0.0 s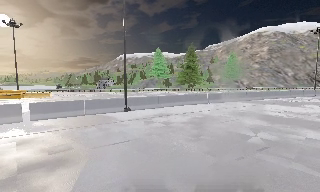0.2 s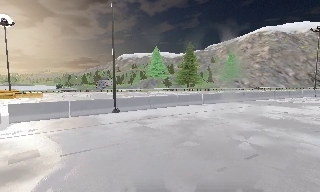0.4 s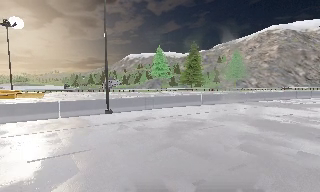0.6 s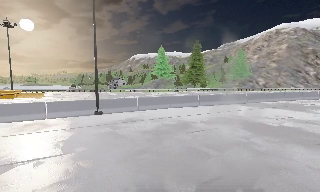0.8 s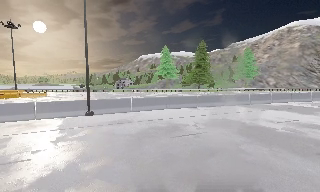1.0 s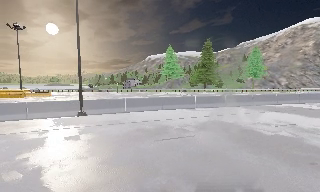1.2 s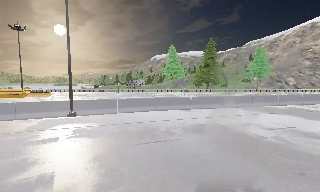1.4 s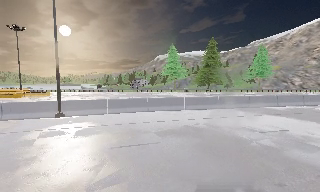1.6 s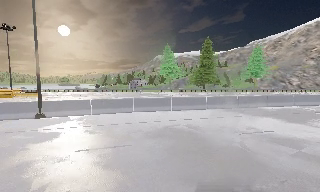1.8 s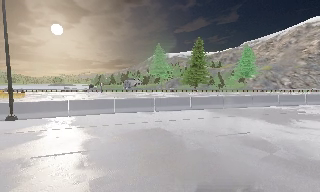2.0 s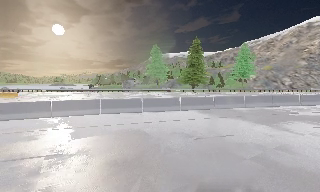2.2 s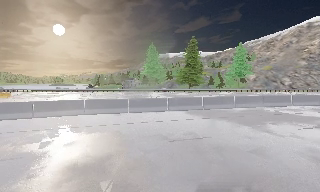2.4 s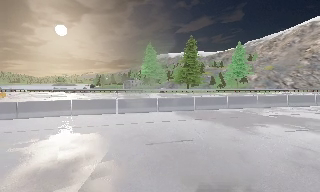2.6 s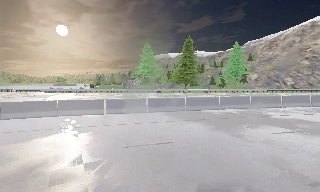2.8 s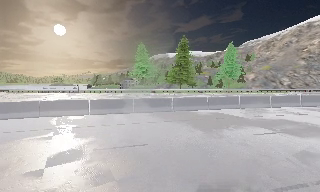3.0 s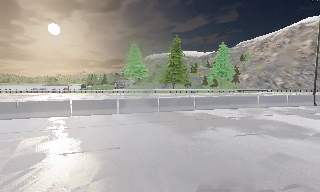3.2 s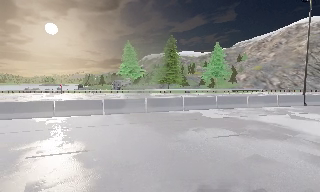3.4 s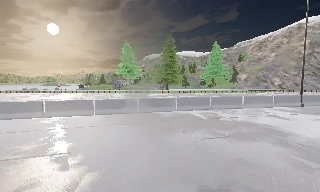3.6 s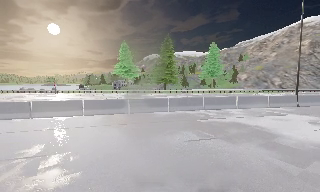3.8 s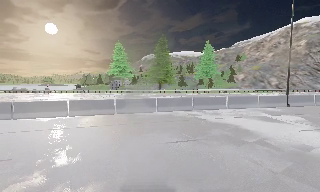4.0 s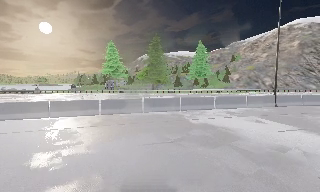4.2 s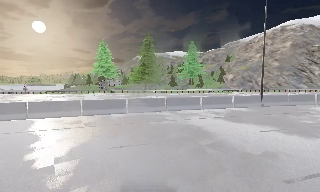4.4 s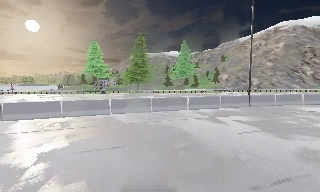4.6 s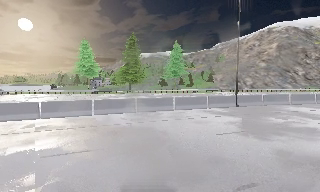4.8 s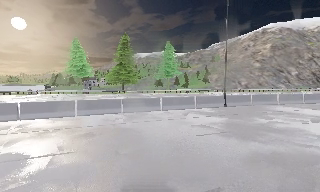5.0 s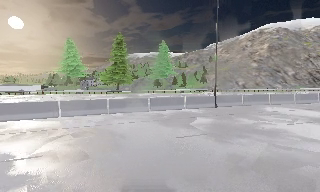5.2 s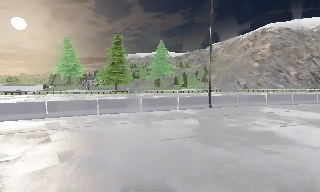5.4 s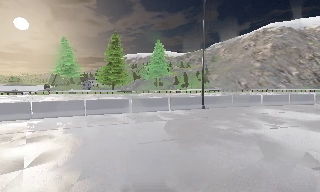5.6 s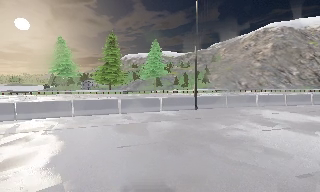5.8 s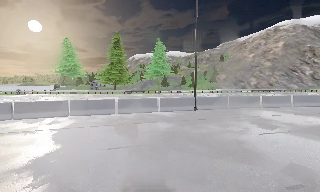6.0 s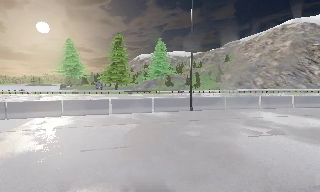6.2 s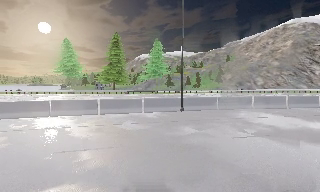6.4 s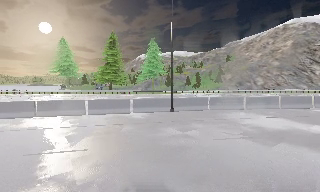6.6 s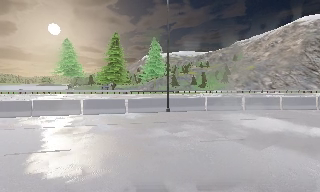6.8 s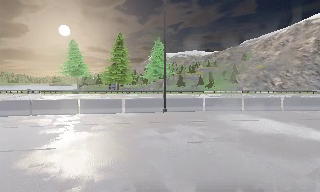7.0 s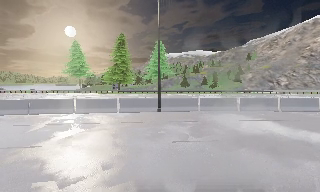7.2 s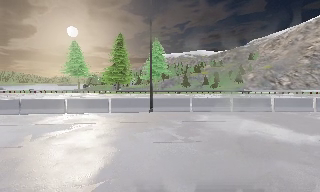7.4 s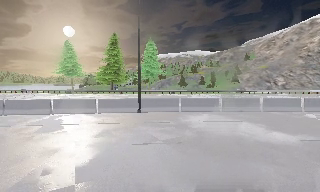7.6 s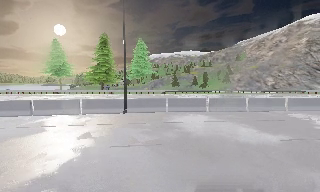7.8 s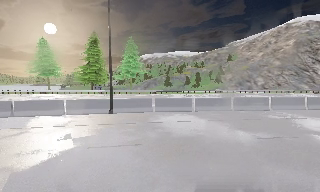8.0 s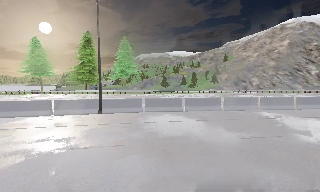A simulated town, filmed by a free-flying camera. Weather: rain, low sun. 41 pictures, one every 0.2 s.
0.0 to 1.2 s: The camera pans to its left, which is counterclockwise from overhead, by about 10 degrees. It travels to its right and forward, about 7 m, so close, fixed things drift to the left.
1.2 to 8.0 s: The camera travels to its right, about 30 m, so close, fixed things drift to the left.
The film runs forward here.
